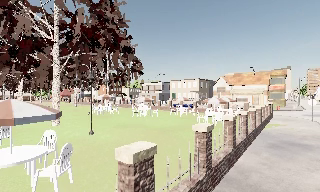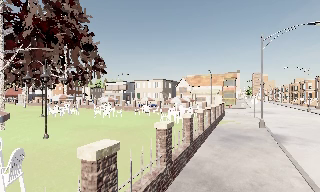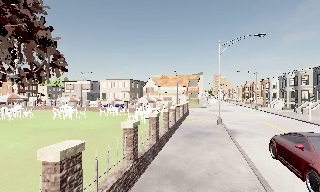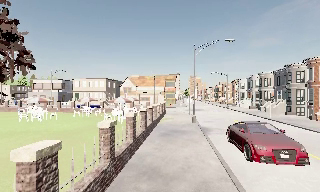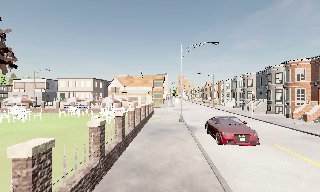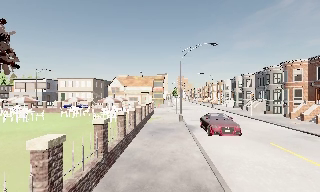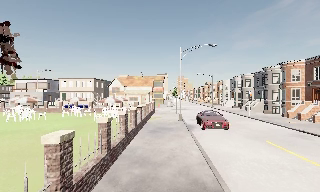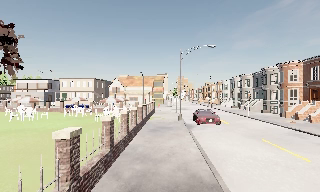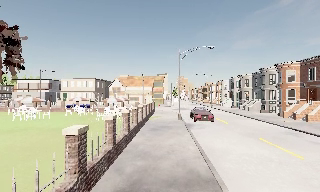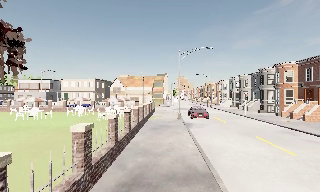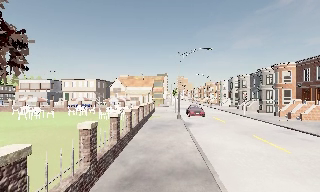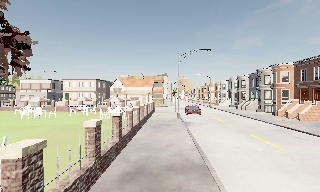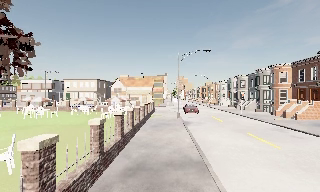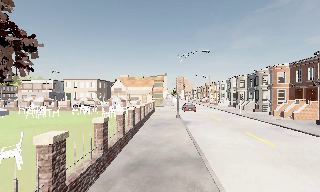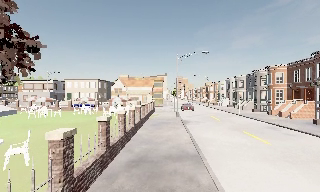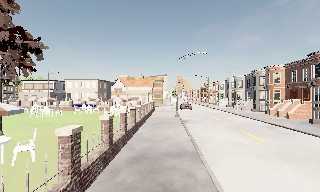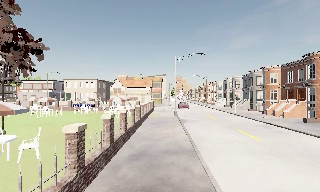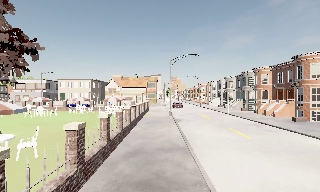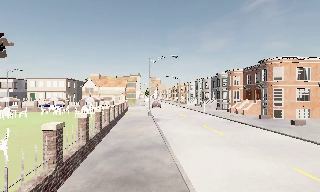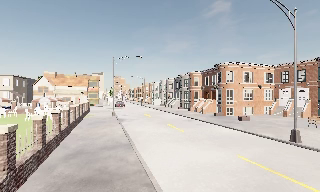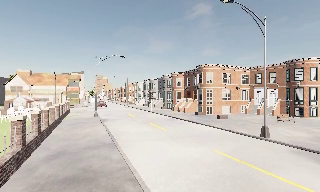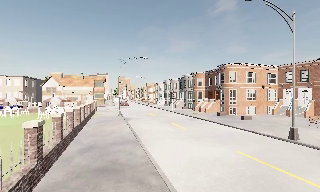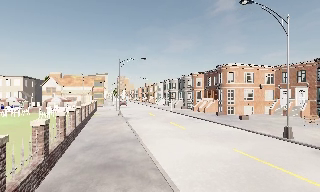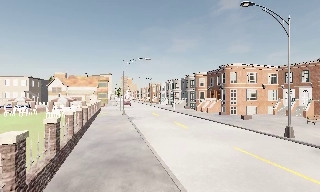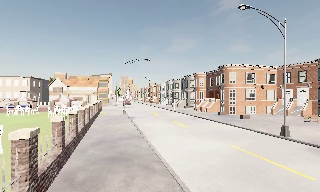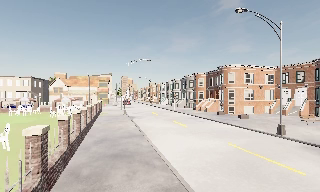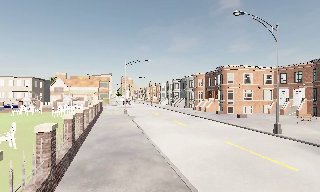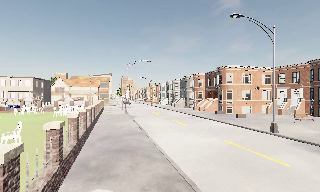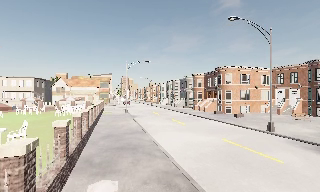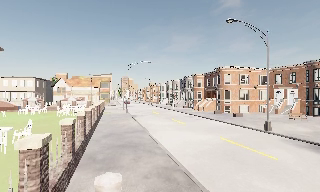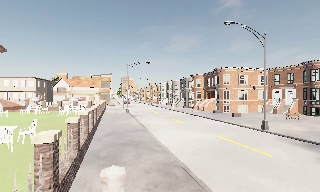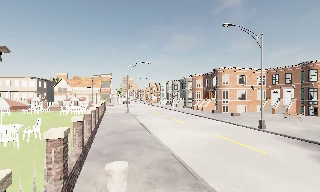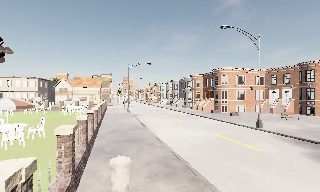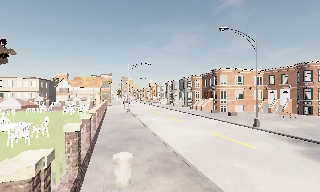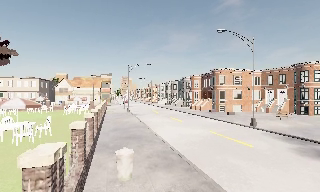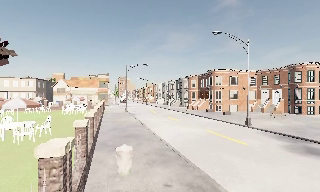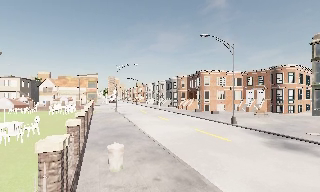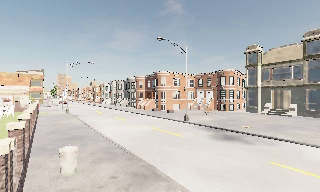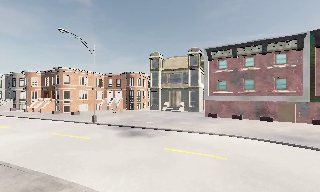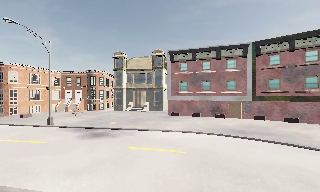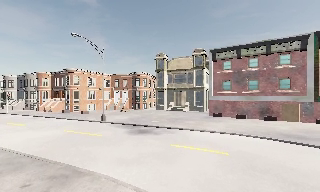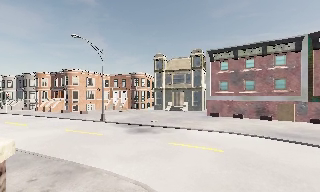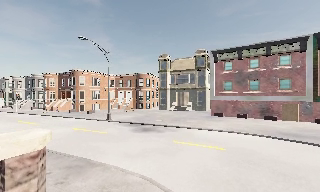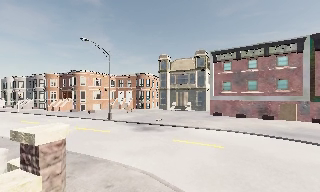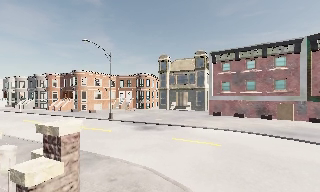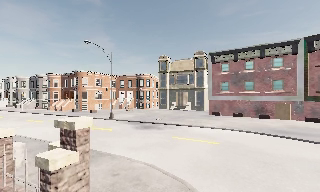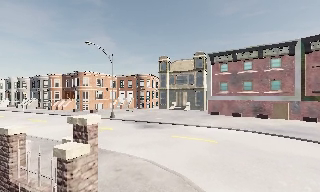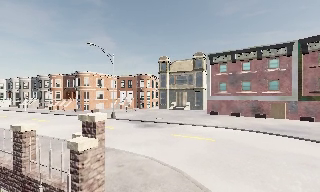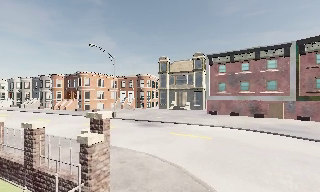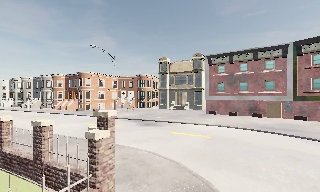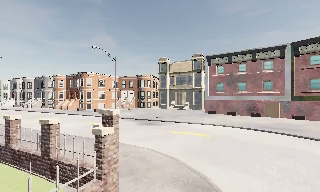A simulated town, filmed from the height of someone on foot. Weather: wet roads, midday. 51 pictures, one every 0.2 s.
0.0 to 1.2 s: The camera pans to its right, which is clockwise from overhead, by about 35 degrees. It travels backward, about 1.5 m.
1.2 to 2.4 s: The camera travels backward, about 2 m, so what stands in front gets smaller.
2.4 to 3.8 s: The scene slides to the left, as the camera pans about 20 degrees to its right. It travels backward, about 2.5 m, so what stands in front gets smaller.
3.8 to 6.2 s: The camera travels backward, about 4 m, so what stands in front gets smaller.
6.2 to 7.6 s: The scene slides to the left, as the camera pans about 50 degrees to its right. It travels backward, about 2.5 m.
7.6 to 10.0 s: The camera travels backward, about 4 m, so what stands in front gets smaller.
The film runs backward here.
